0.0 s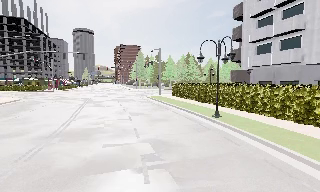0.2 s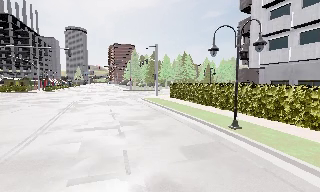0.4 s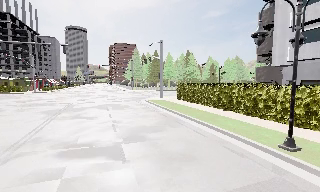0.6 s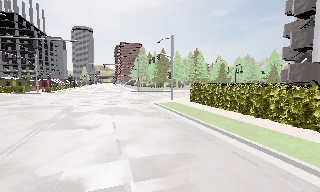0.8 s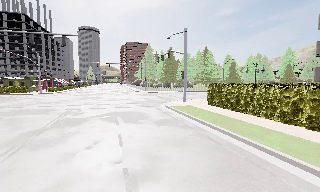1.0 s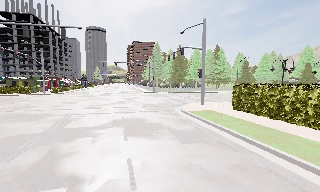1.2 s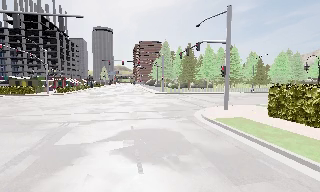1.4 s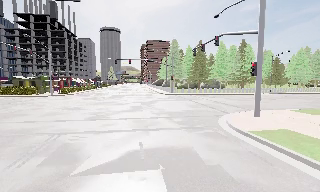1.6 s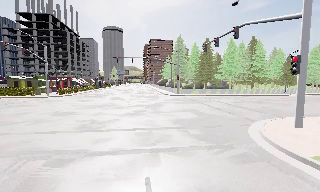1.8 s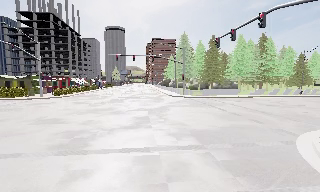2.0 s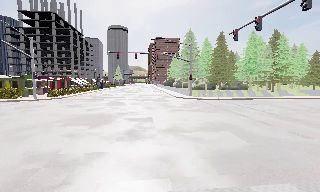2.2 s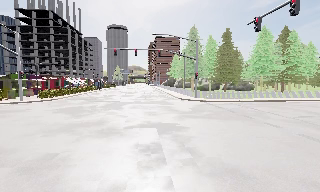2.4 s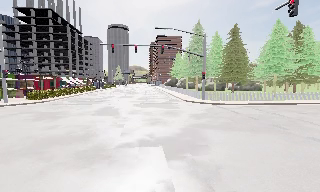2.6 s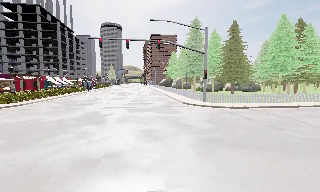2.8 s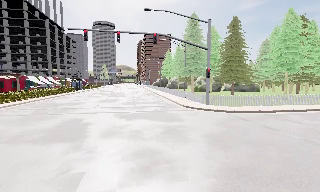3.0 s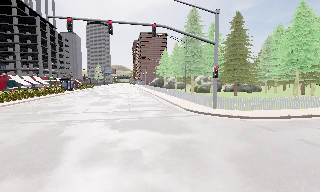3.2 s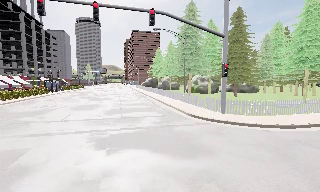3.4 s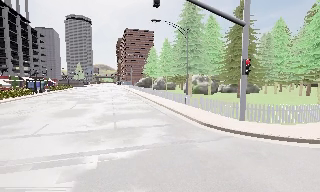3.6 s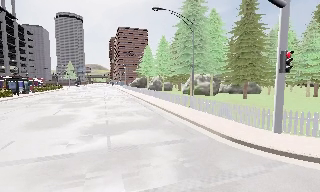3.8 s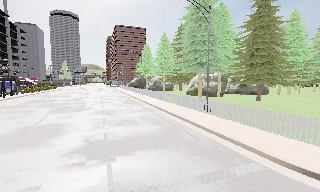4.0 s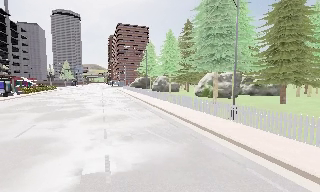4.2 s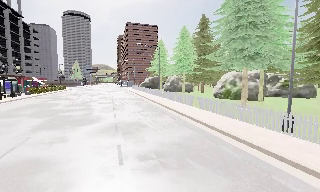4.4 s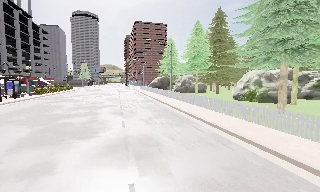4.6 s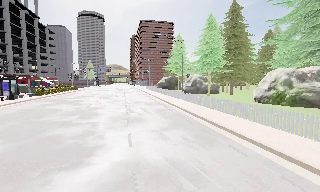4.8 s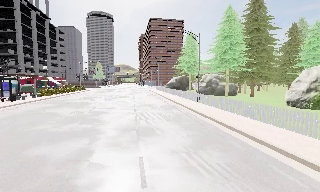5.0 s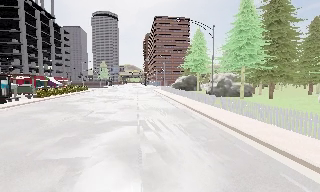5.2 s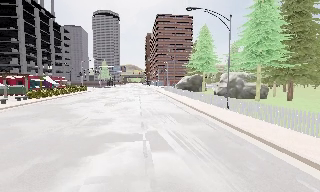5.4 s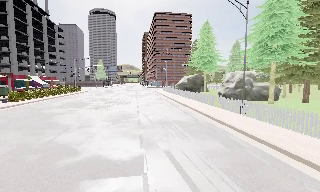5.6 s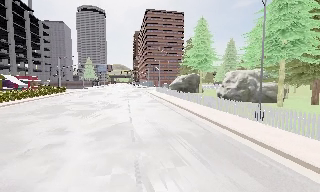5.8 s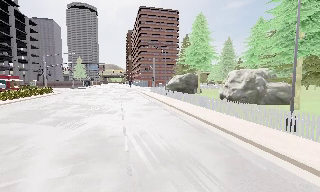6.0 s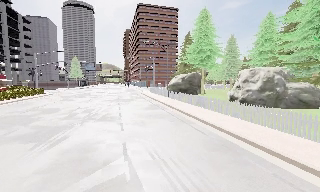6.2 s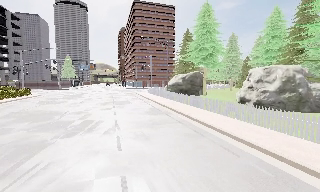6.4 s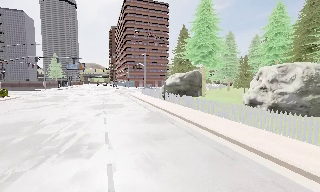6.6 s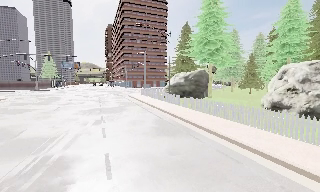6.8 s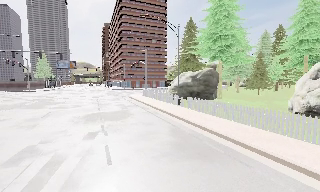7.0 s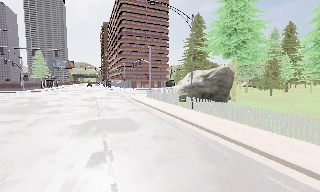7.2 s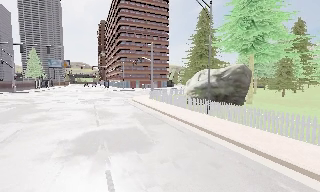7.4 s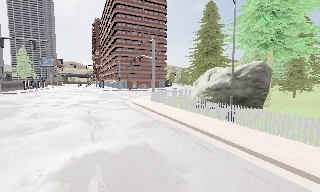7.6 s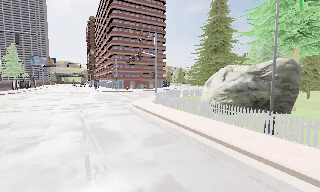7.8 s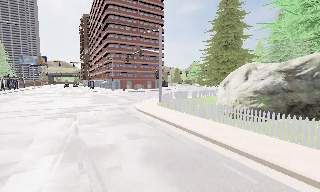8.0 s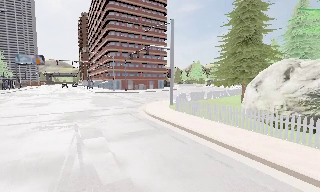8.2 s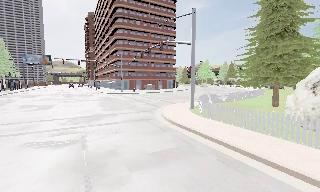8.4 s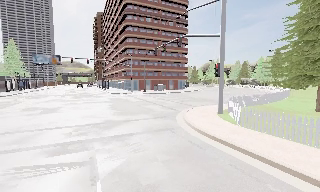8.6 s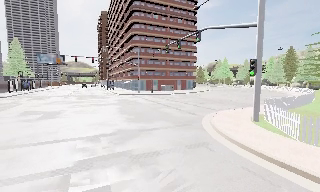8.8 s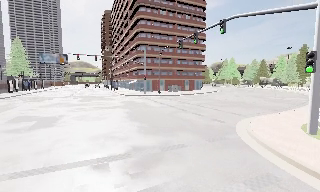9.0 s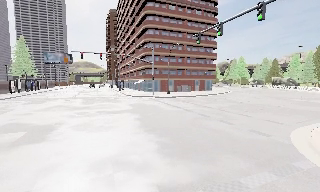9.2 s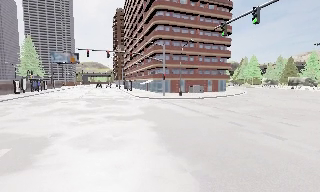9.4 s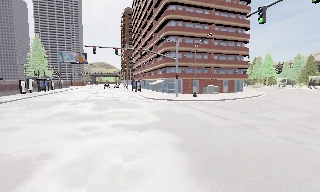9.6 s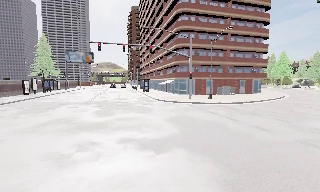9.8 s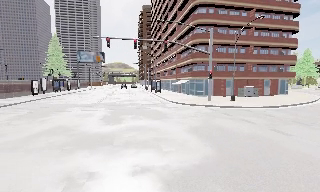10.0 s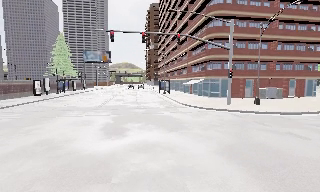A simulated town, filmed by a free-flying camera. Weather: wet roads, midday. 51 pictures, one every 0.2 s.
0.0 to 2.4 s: The camera swings to its left by about 10 degrees, and the scene slides to the right. It travels forward, about 30 m, so what stands in front looms larger.
2.4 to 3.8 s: The camera pans to its right, which is clockwise from overhead, by about 15 degrees. It travels forward, about 16 m, so what stands in front looms larger.
3.8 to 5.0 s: The scene slides to the right, as the camera pans about 10 degrees to its left. It travels forward, about 14 m, so what stands in front looms larger.
5.0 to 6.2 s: The camera travels forward, about 14 m, so what stands in front looms larger.
6.2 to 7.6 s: The camera pans to its right, which is clockwise from overhead, by about 10 degrees. It travels forward and to its left, about 16 m, so what stands in front looms larger.
7.6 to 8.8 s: The camera travels forward and to its left, about 14 m, so what stands in front looms larger.
8.8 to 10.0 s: The scene slides to the right, as the camera pans about 15 degrees to its left. It travels forward, about 14 m, so what stands in front looms larger.
The film runs forward here.
